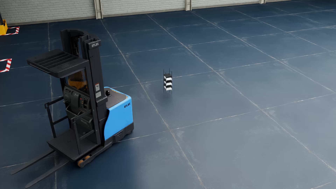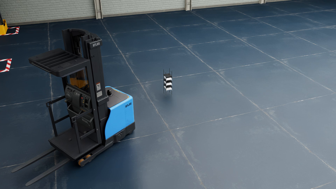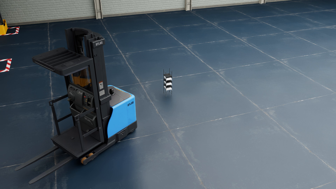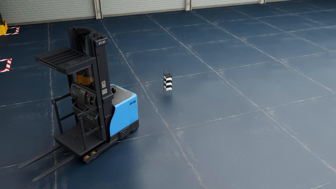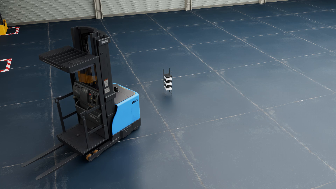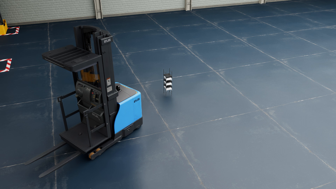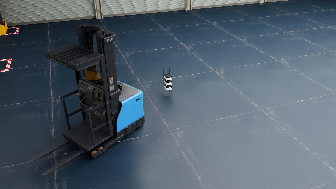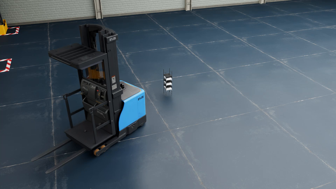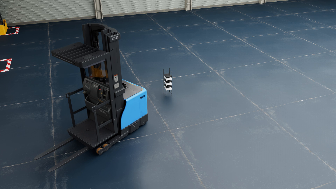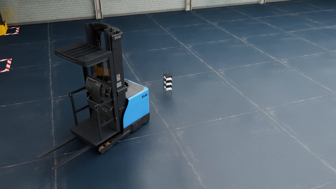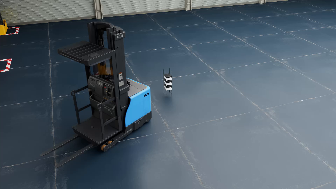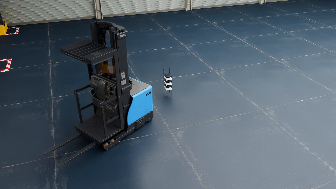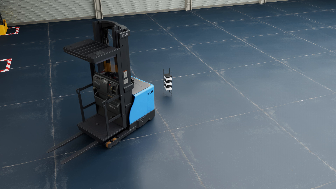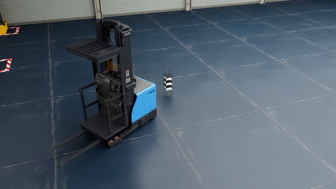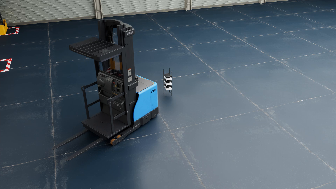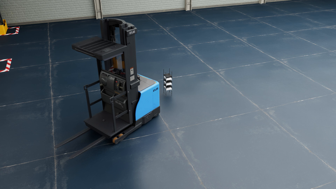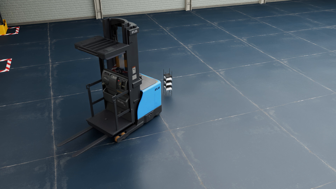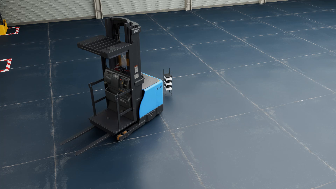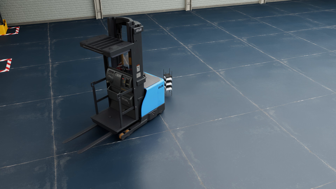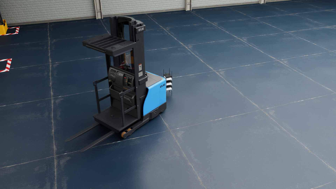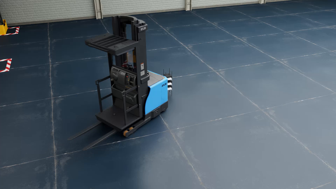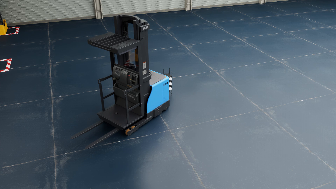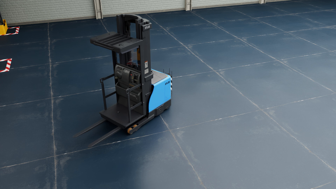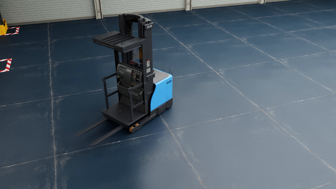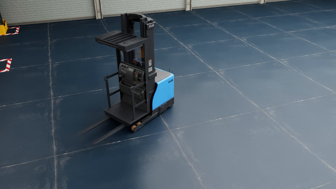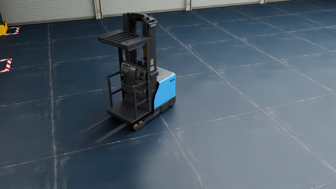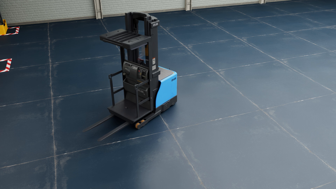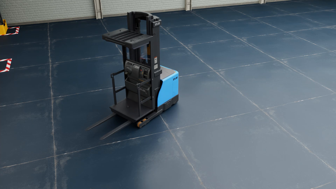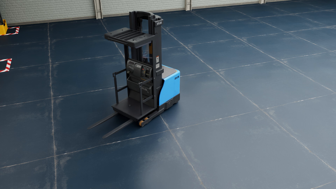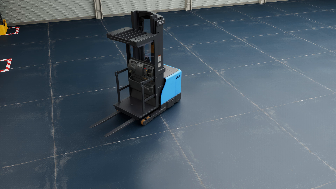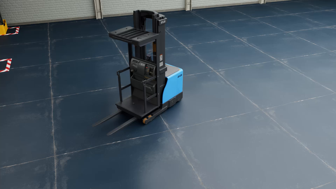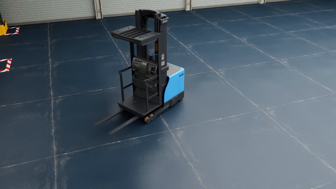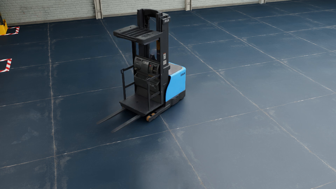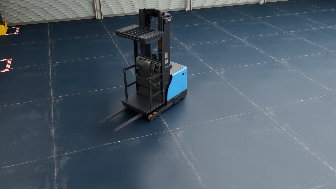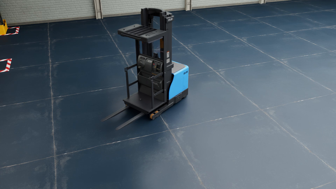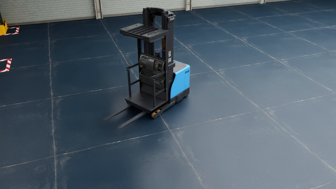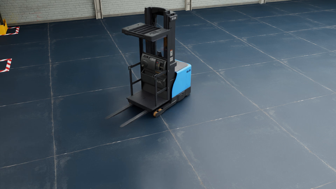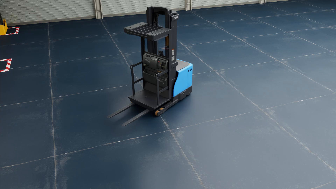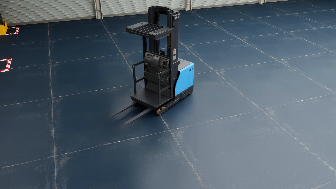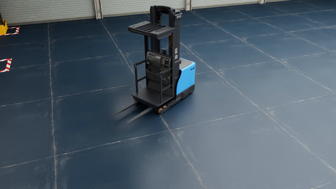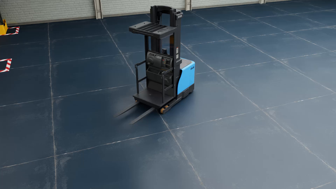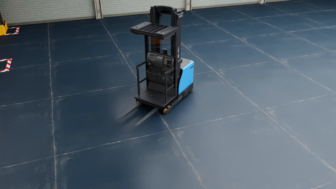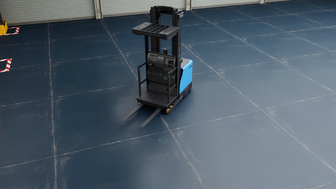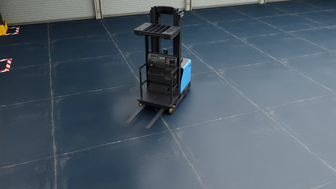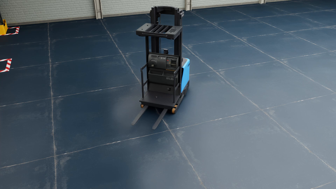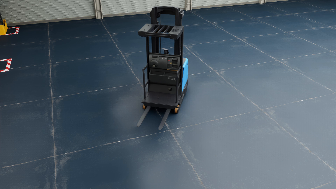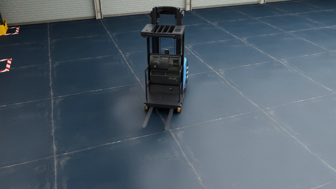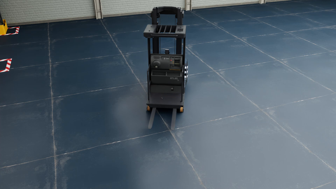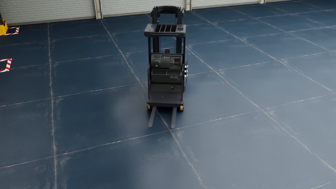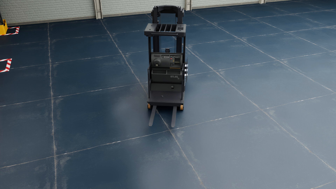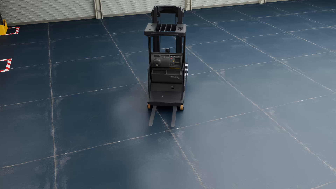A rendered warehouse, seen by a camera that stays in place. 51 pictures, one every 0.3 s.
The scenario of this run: A forklift runs into an object in its way.
